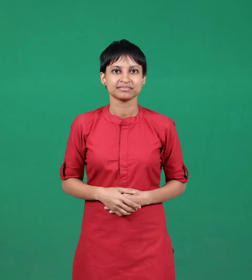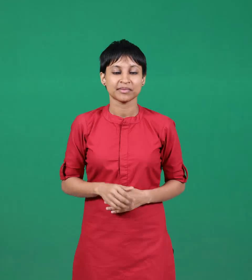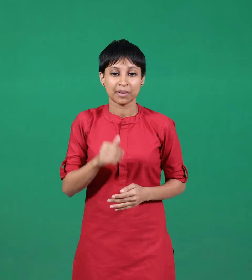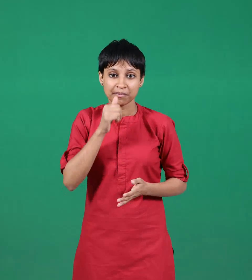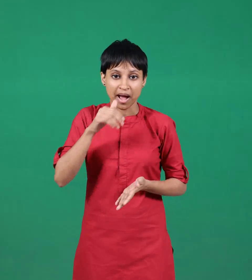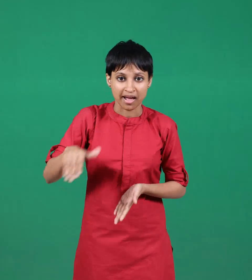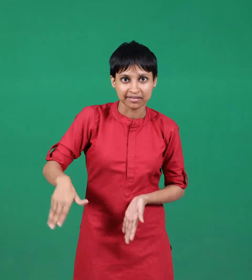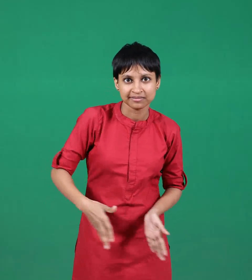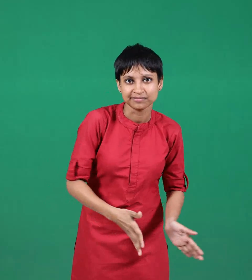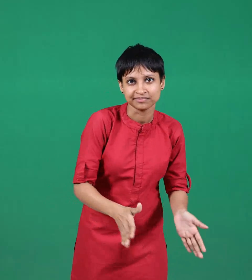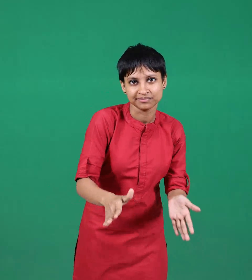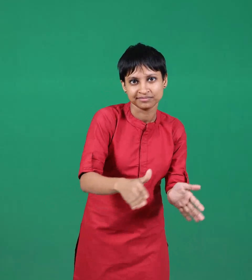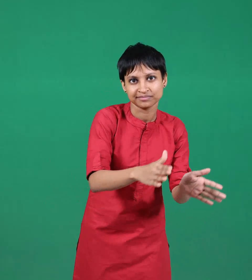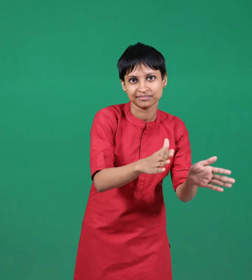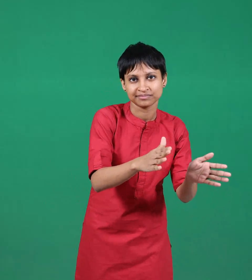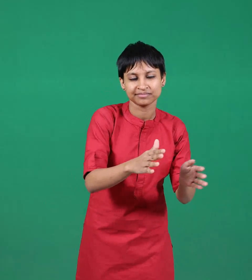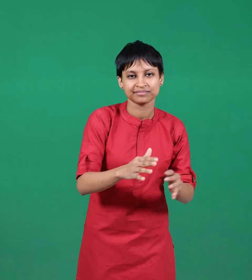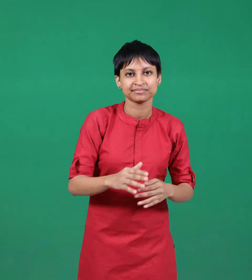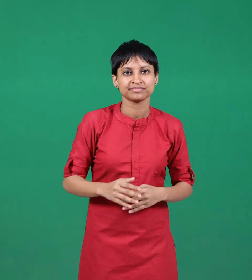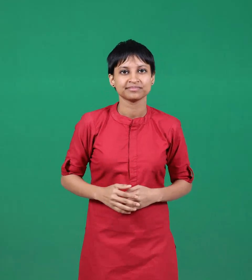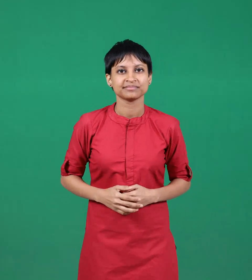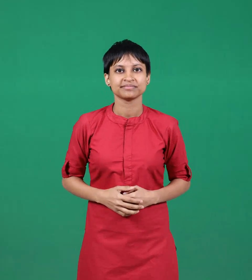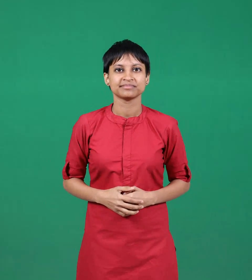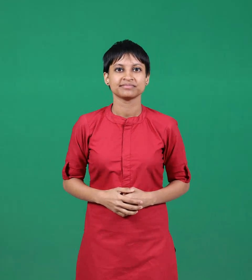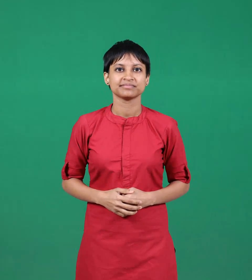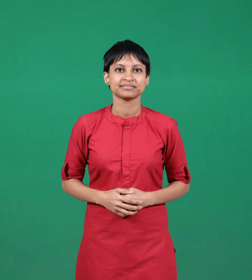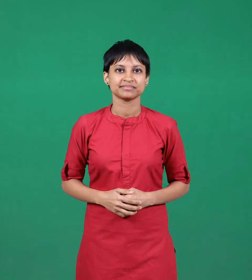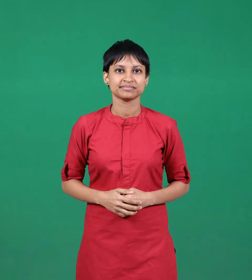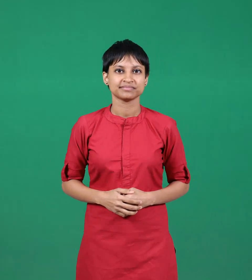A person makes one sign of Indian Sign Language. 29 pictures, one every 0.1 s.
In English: river
